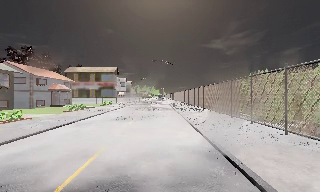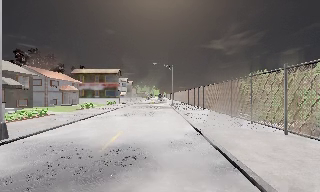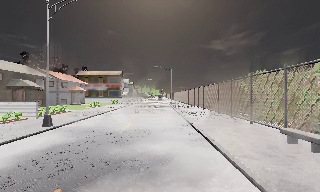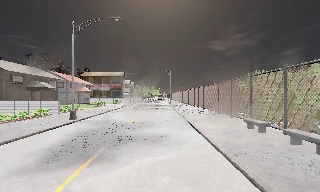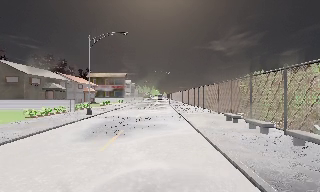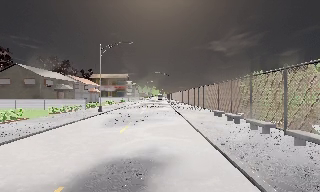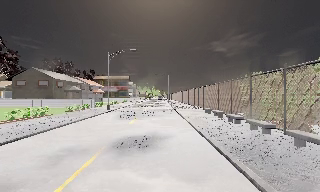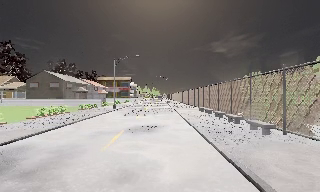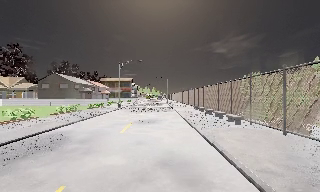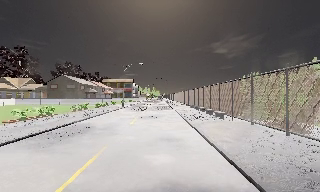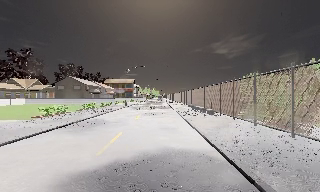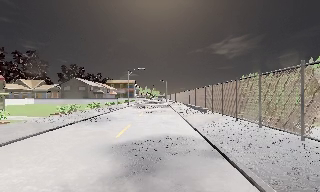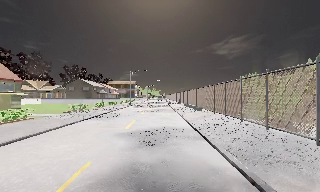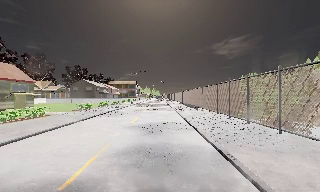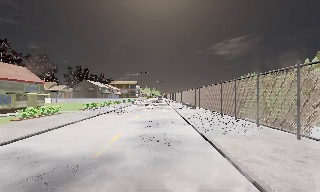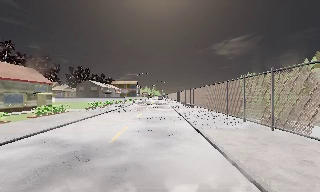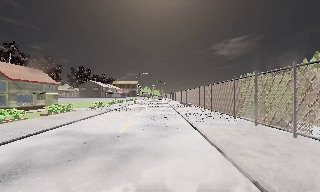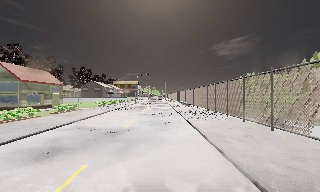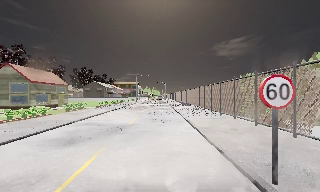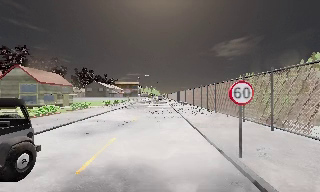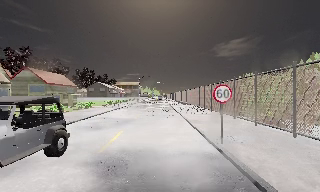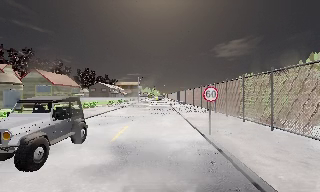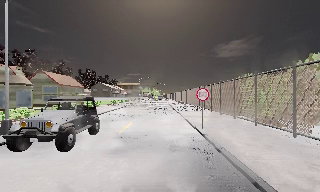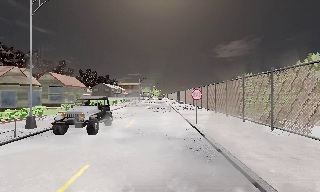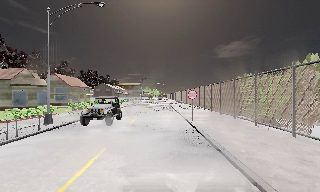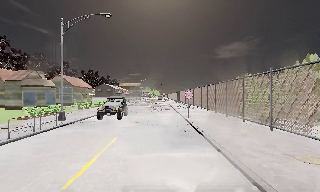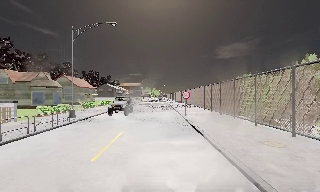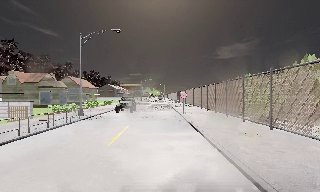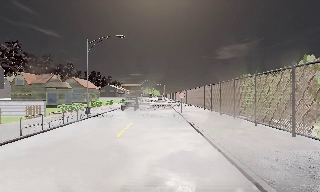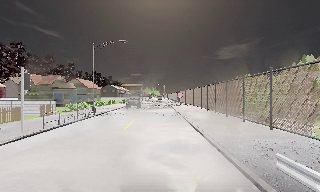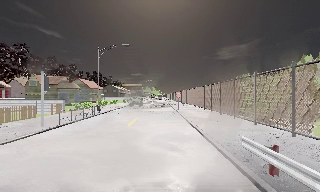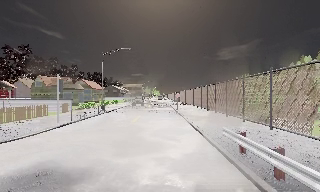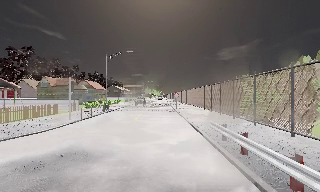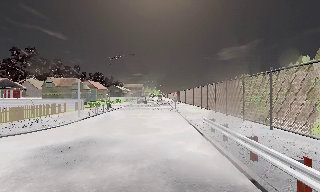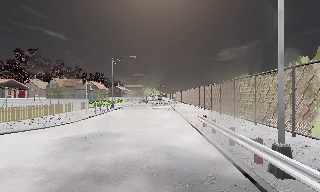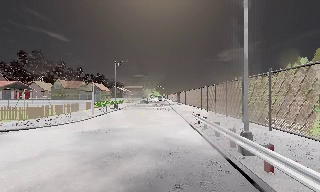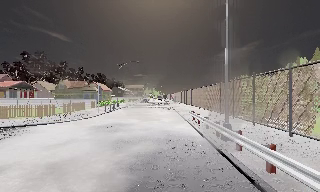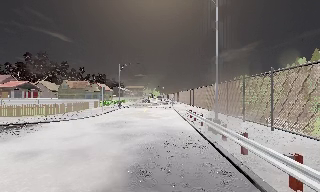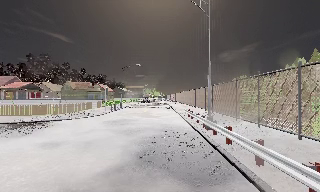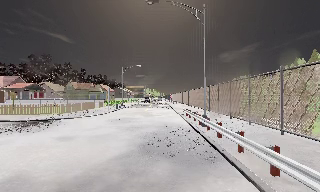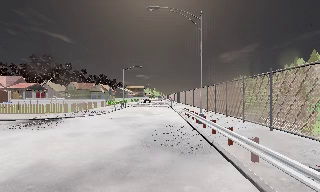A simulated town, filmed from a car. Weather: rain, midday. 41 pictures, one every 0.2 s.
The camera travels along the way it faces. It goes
backward.
0.0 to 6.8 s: The camera travels backward, about 65 m, so what stands in front gets smaller. It loses speed.
6.8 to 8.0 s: The camera travels backward, about 7 m, so what stands in front gets smaller. It loses speed.
The film runs backward here.
